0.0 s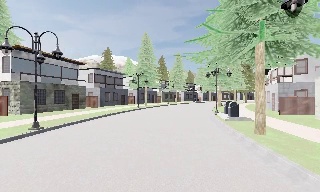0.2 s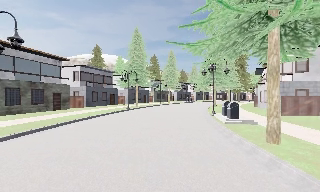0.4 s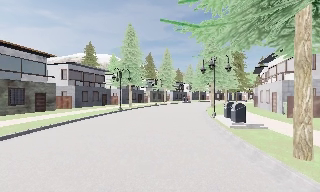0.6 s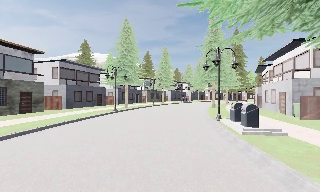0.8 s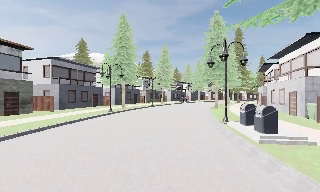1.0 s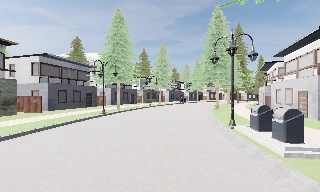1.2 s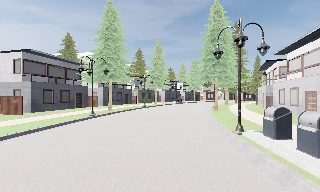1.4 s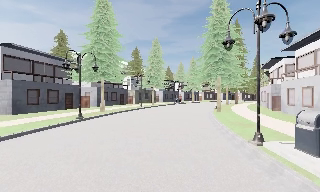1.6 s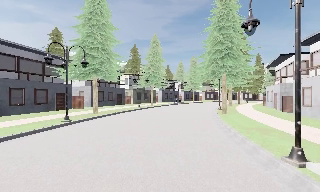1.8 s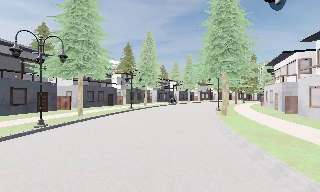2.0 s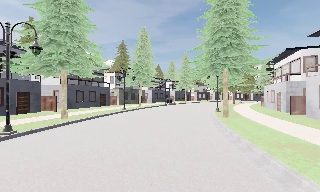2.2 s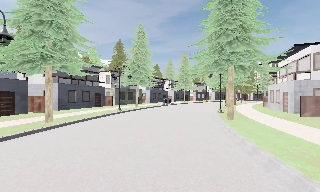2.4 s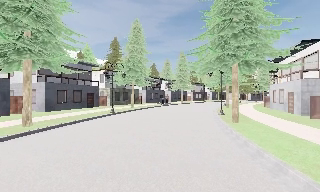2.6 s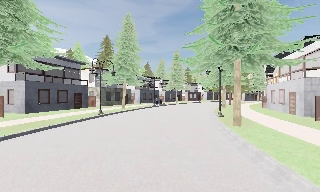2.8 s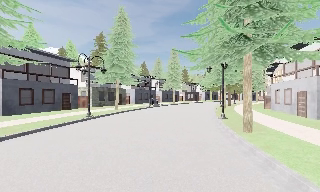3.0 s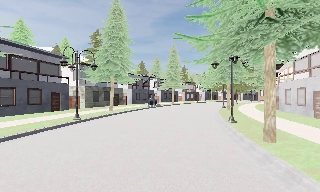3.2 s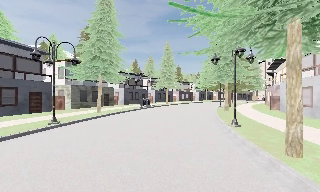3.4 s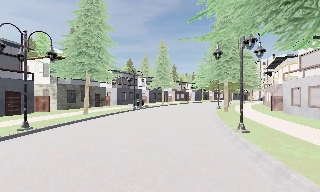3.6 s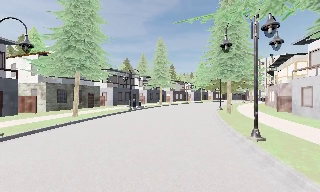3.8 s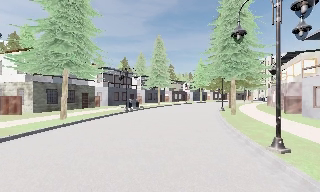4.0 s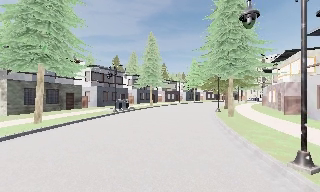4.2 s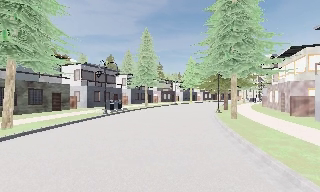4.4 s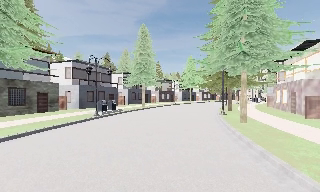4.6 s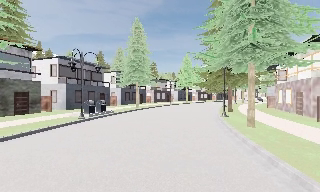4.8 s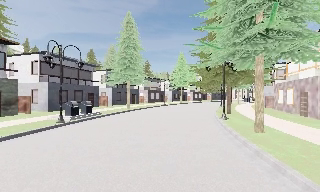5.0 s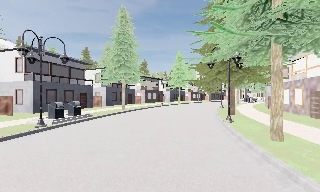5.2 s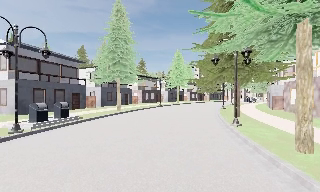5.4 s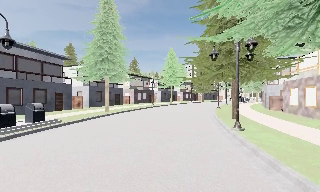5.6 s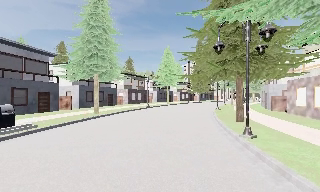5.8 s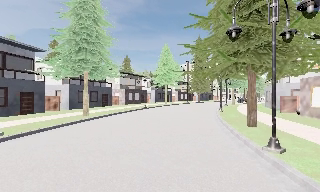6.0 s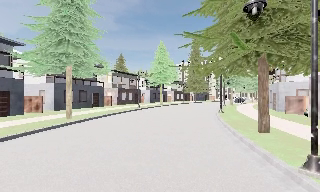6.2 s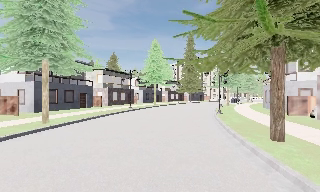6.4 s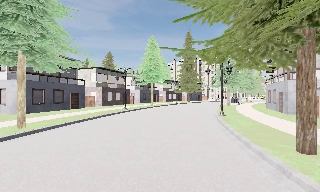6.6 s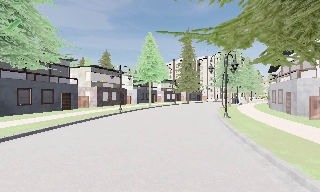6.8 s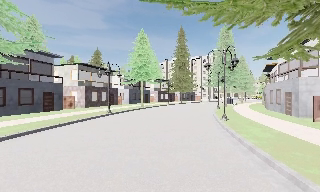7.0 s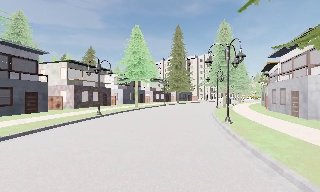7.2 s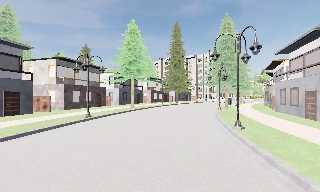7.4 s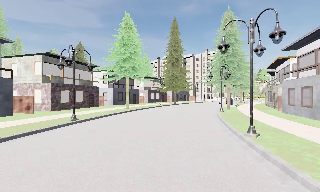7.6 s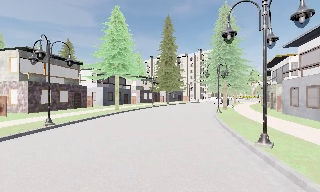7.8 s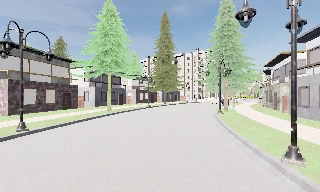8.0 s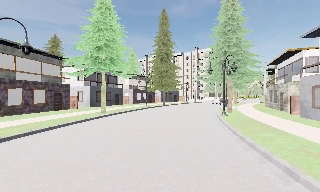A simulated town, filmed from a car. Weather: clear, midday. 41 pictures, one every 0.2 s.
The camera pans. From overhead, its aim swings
clockwise.
The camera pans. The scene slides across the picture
to the left.
0.0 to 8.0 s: The scene slides to the left, as the camera pans about 50 degrees to its right. It travels forward, about 55 m.
The film runs forward here.
